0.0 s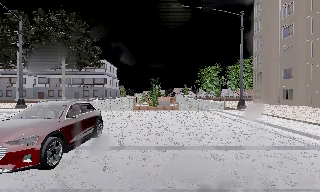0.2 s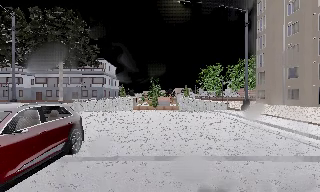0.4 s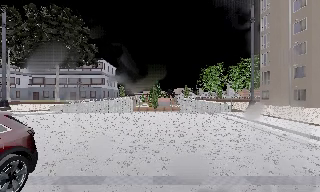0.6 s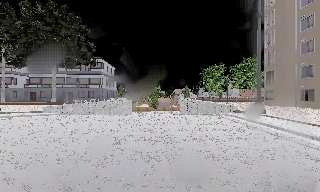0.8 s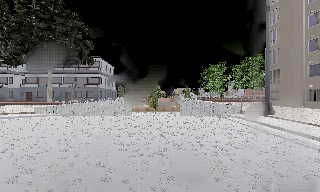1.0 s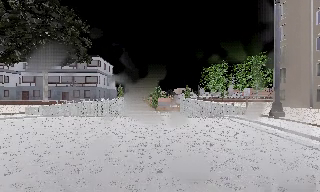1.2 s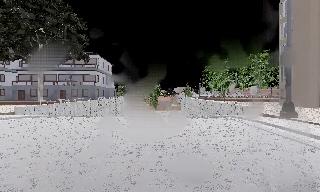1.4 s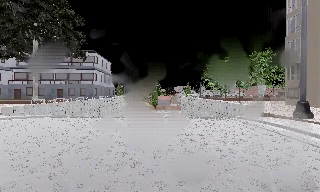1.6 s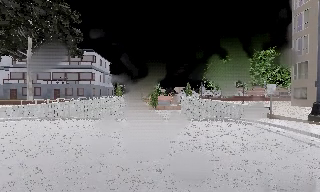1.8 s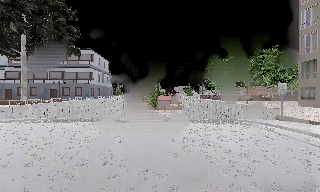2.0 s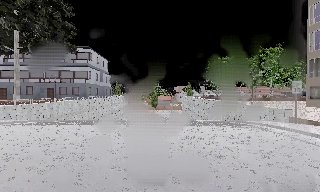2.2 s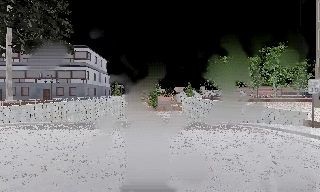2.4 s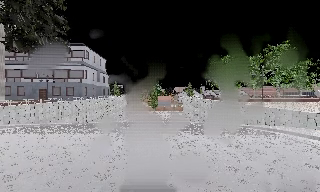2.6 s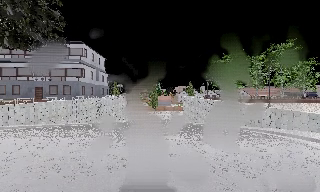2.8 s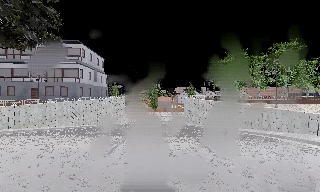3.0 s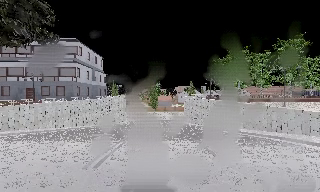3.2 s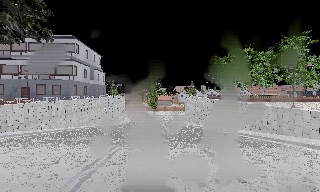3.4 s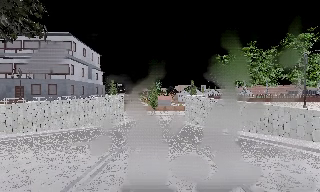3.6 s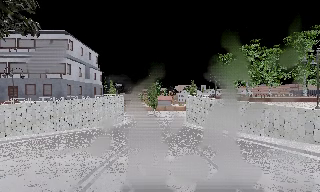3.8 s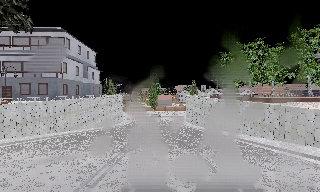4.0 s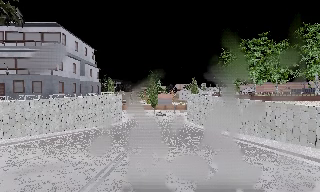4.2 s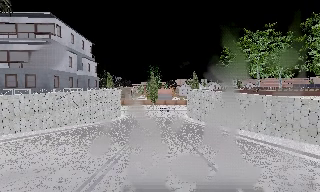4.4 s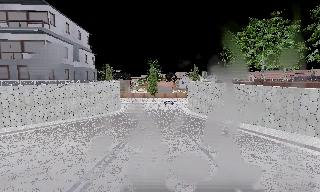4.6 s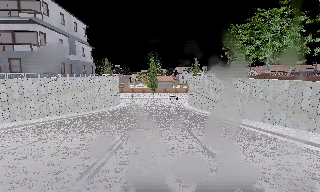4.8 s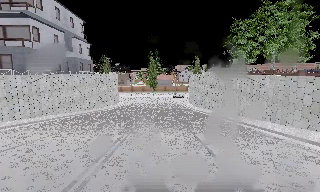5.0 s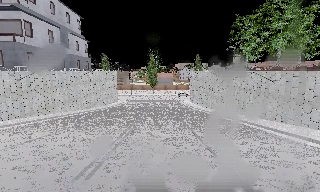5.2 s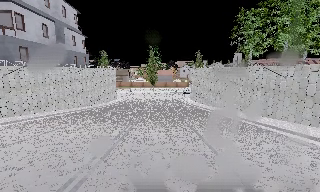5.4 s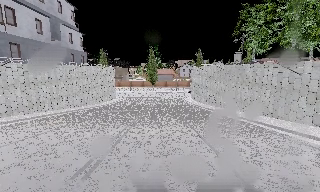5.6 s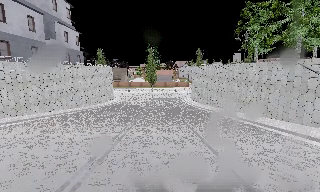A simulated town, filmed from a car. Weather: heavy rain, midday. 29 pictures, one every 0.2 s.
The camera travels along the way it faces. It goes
forward.
0.0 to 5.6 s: The camera travels forward, about 30 m, so what stands in front looms larger. Its aim tips downward by about 10 degrees, and the scene shifts upward.
The film runs forward here.
